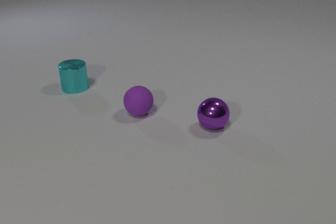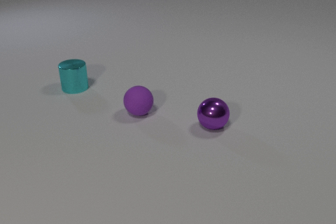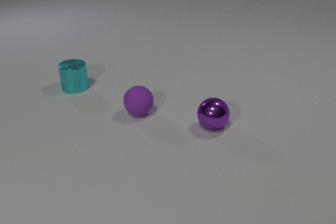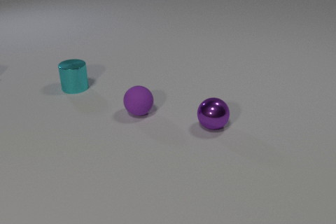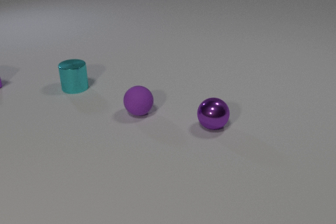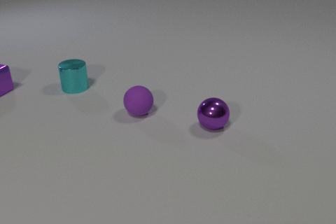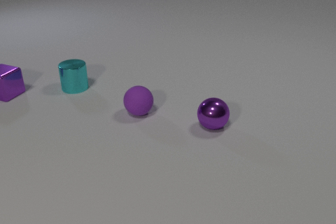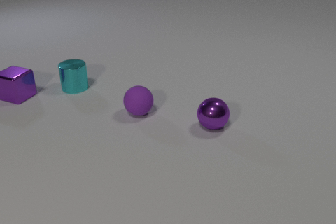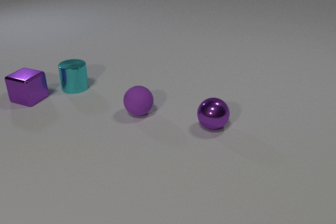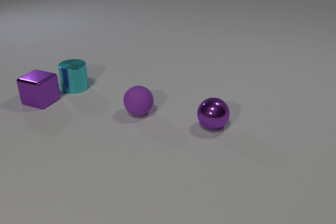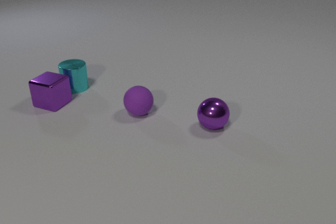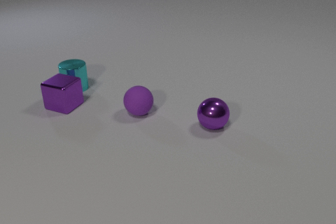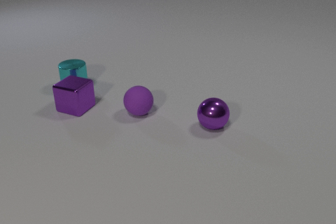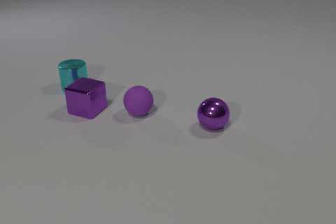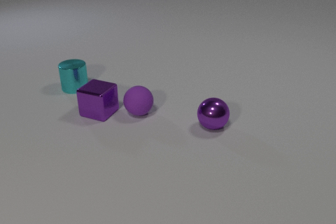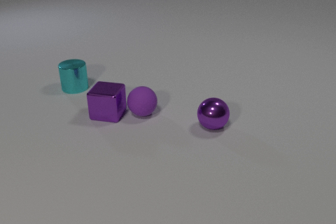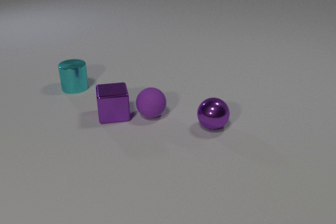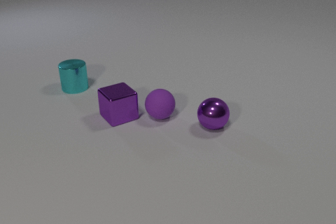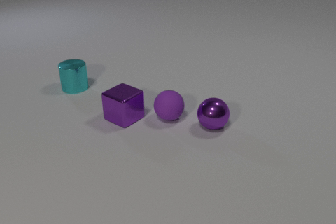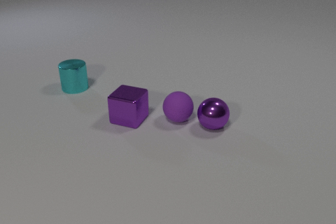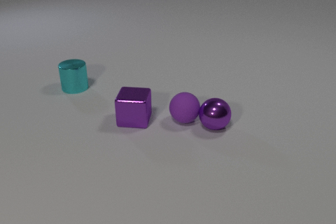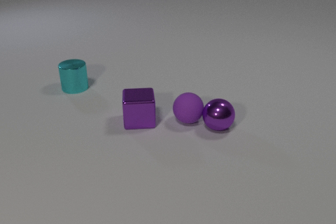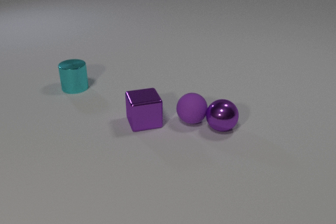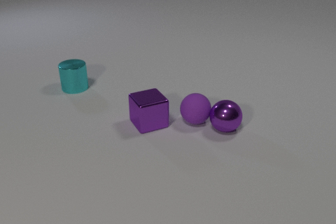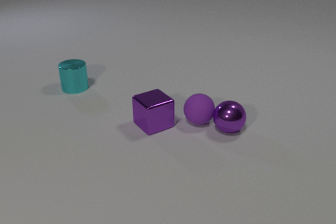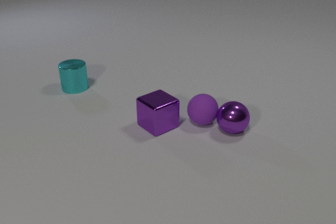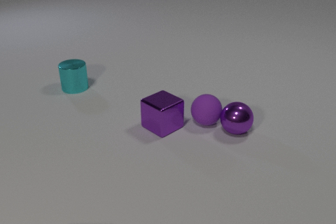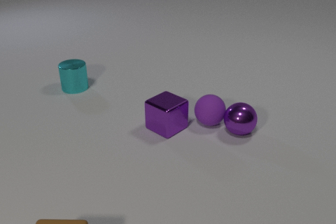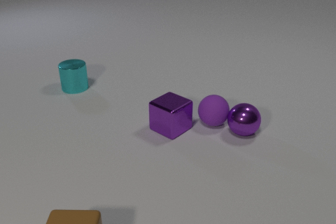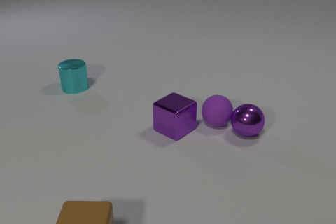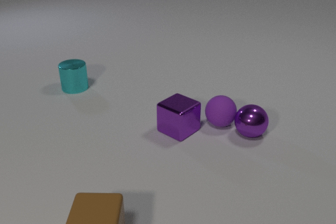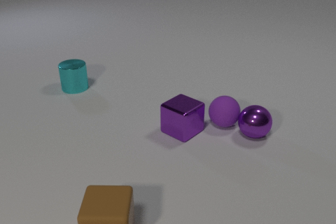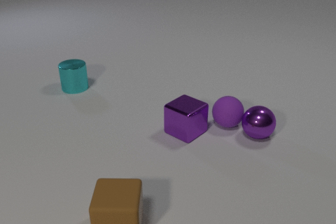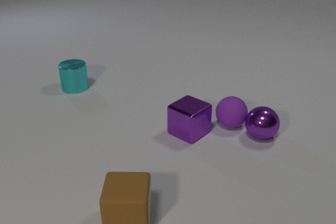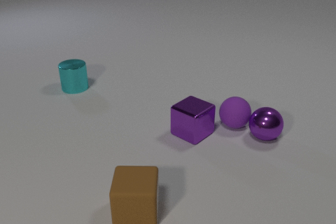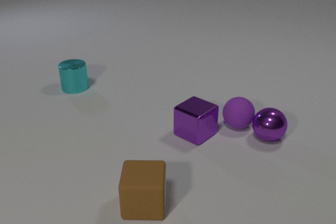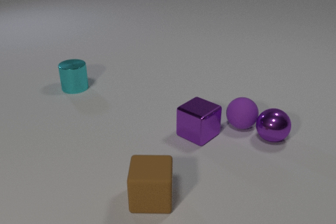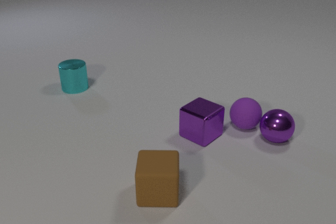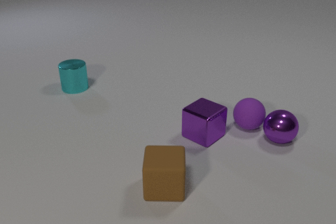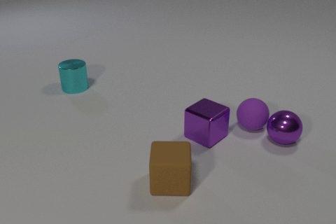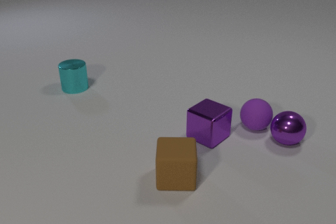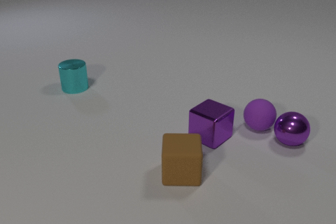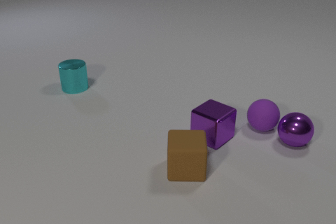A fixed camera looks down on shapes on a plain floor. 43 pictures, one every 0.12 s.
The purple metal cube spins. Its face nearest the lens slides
to the right.
The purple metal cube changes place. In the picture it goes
to the right.
0.00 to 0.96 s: The purple metal cube comes in at the left edge, slides to the right and toward the camera.
0.96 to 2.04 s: The purple metal cube slides to the right and toward the camera, spins so that its near face slides to the right, counterclockwise seen from above. The purple rubber sphere rolls to the right. The purple metal cube and the purple rubber sphere collide.
2.04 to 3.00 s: The purple metal cube slides to the right and toward the camera, spins counterclockwise seen from above by about 90 degrees, its near face sliding to the right. The purple rubber sphere rolls to the right. The purple metal sphere rolls to the right. The purple rubber sphere and the purple metal sphere collide.
3.00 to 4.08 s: The purple metal cube slides to the right. The purple rubber sphere rolls to the right. The brown rubber cube comes in at the bottom edge, slides to the right and away from the camera. The purple metal sphere rolls to the right.
4.08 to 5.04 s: The purple metal cube slides to the right. The purple rubber sphere rolls to the right. The brown rubber cube slides away from the camera and to the right. The purple metal sphere rolls to the right.
How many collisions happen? 2.
How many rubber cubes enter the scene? 1.
How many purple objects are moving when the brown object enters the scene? 3.
